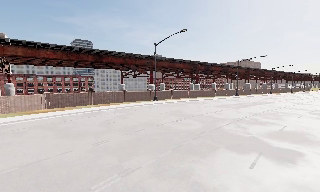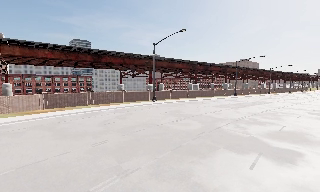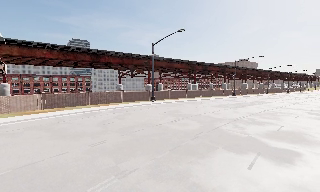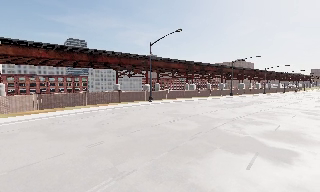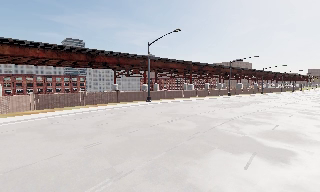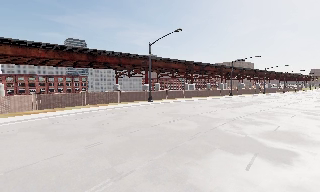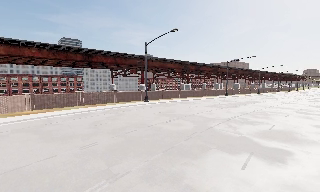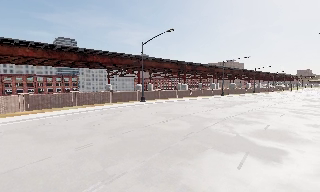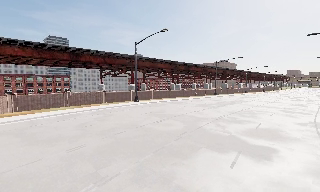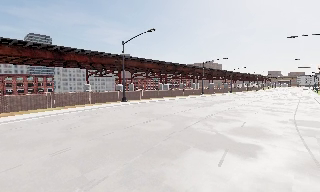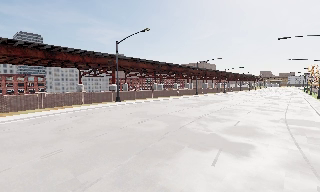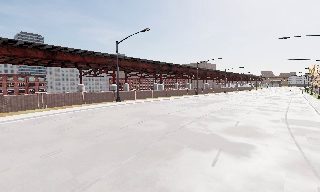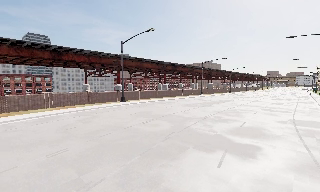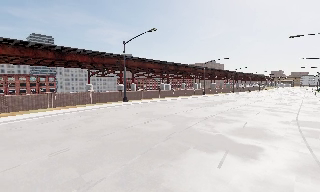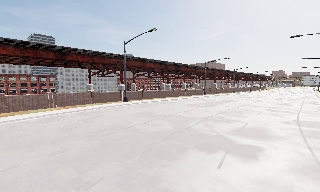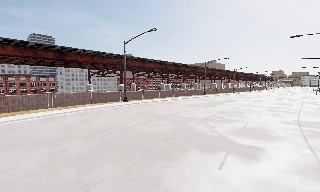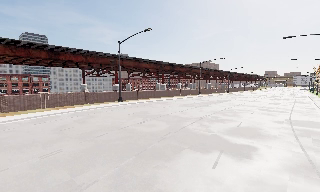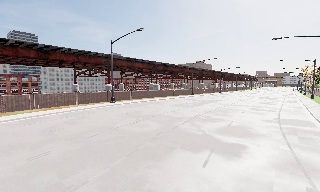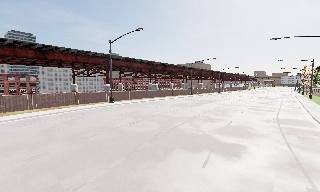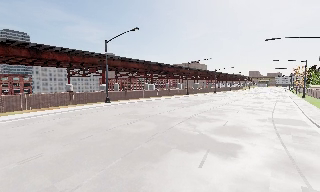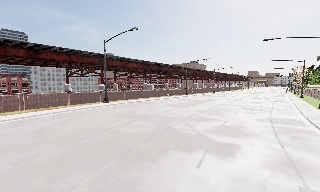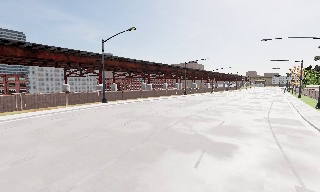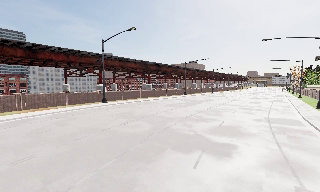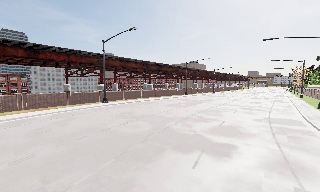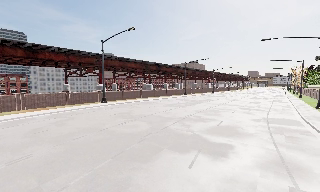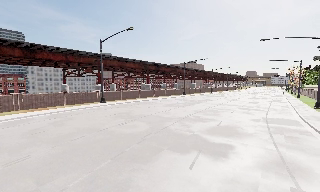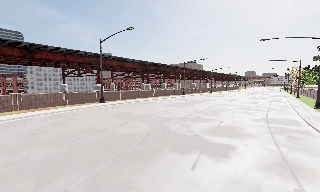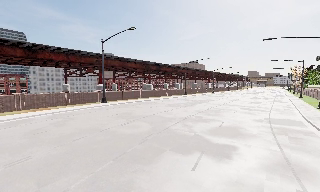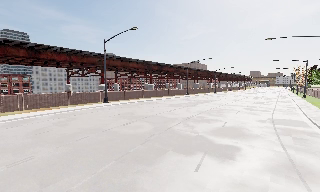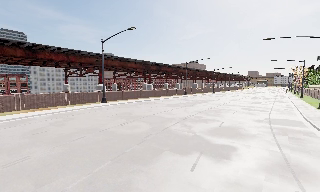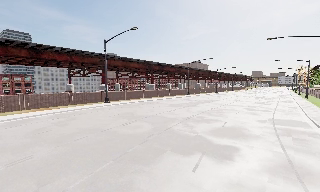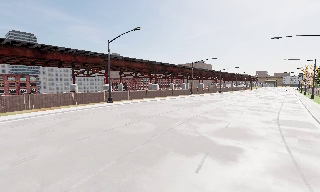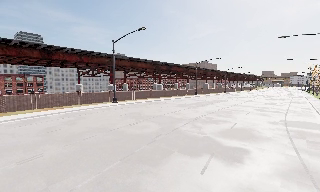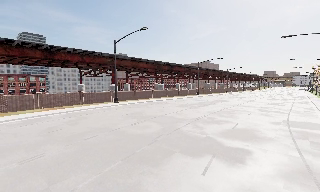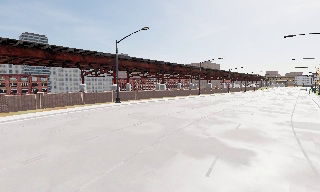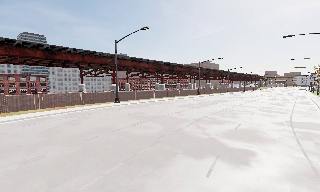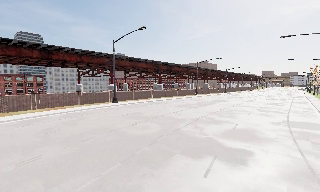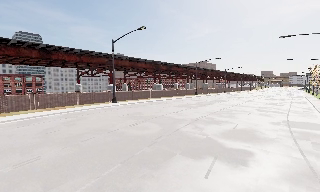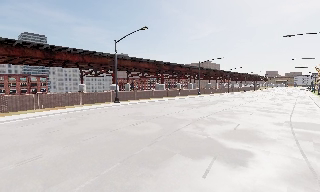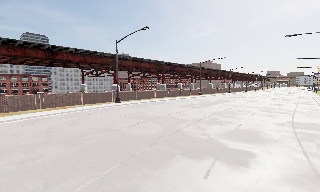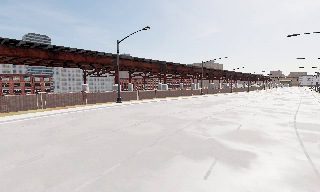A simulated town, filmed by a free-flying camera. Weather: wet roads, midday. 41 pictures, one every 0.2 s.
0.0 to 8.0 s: The camera pans to its right, which is clockwise from overhead, by about 10 degrees. It travels forward and to its right, about 1.5 m, so what stands in front looms larger.
The film runs forward here.
